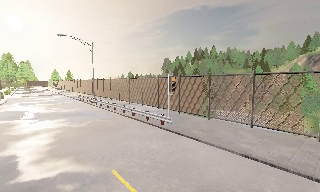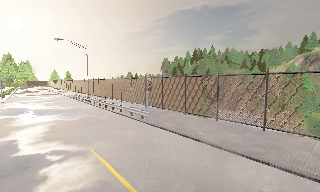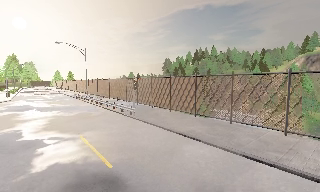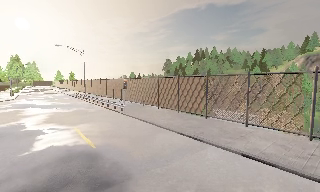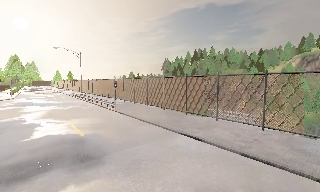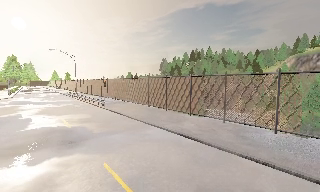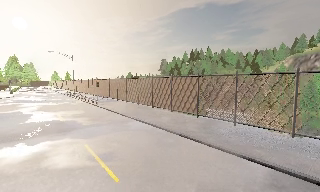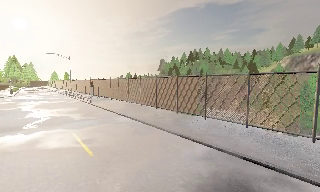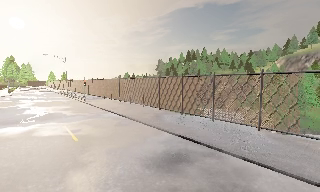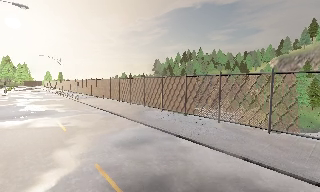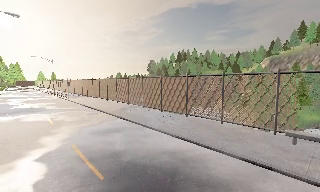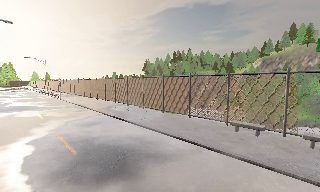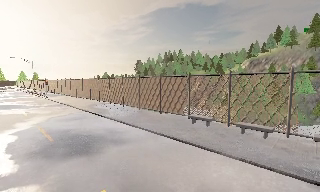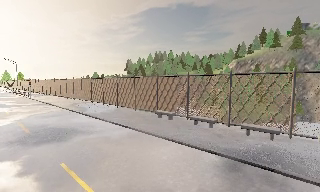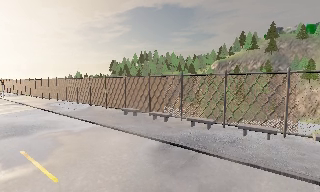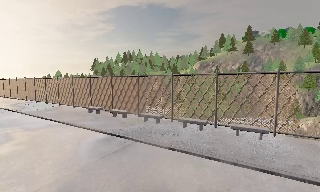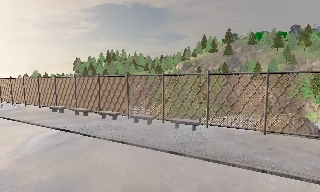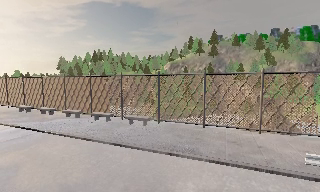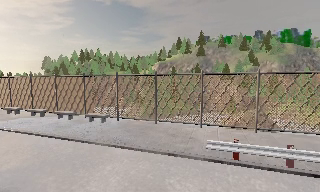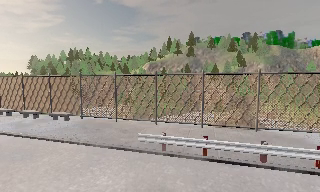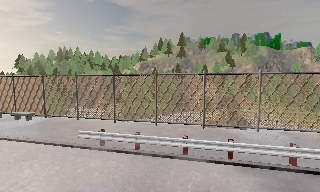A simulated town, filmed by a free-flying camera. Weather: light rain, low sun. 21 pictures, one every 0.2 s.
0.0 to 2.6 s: The camera travels backward and to its right, about 25 m, so what stands in front gets smaller.
2.6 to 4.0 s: The scene slides to the left, as the camera pans about 30 degrees to its right. It travels to its right and backward, about 16 m, so close, fixed things drift to the left.
The film runs forward here.
